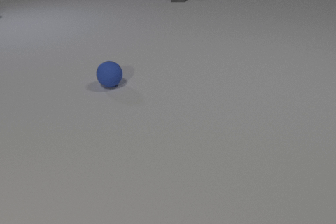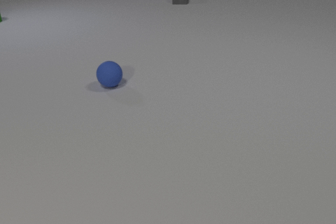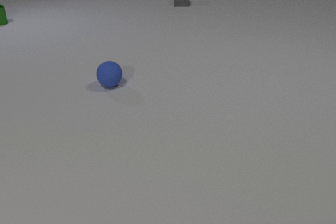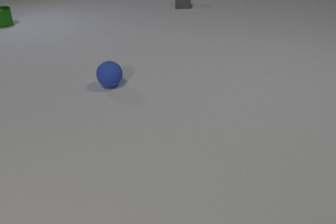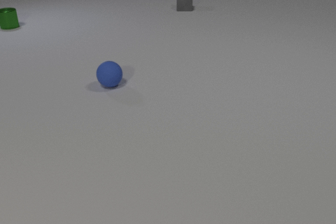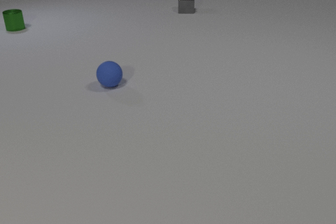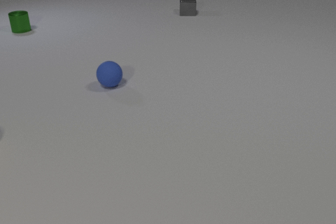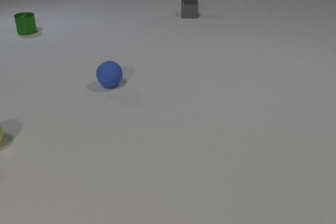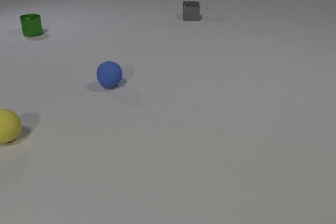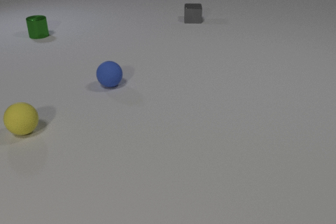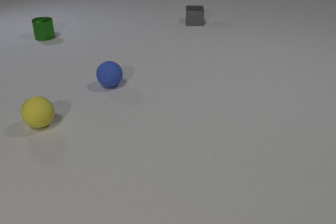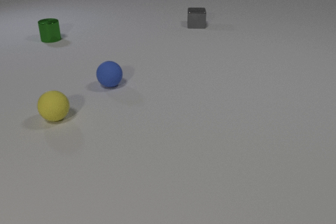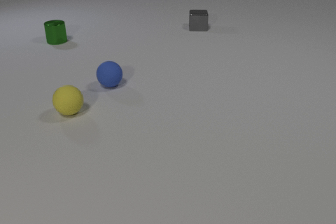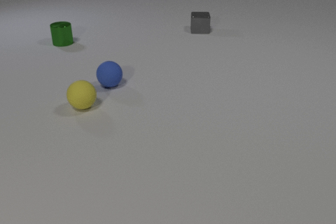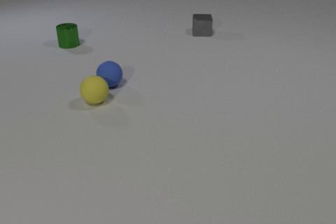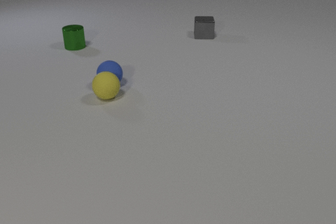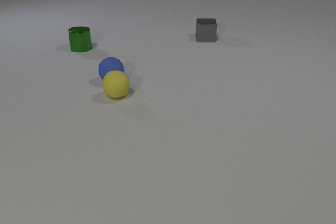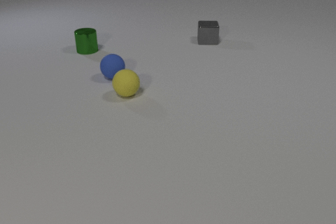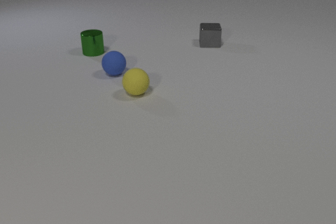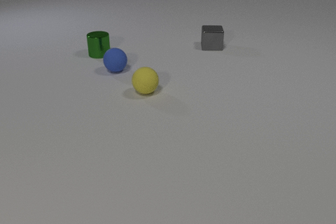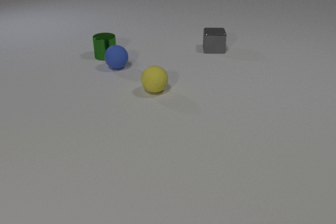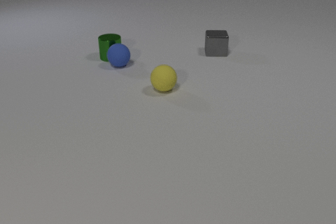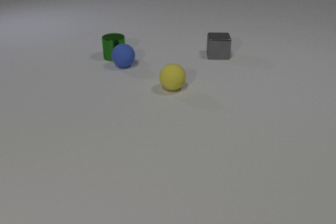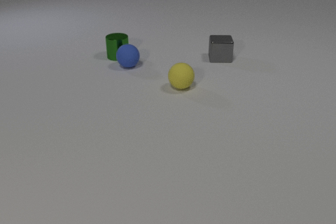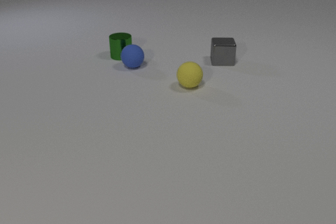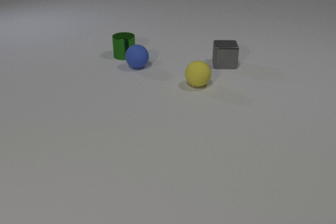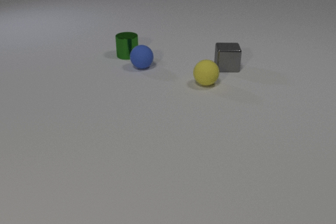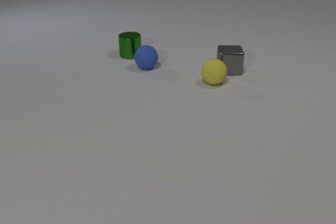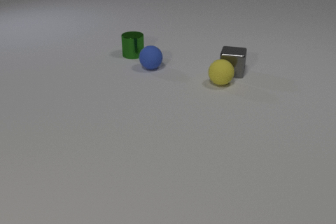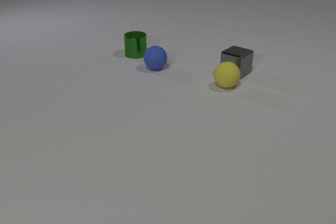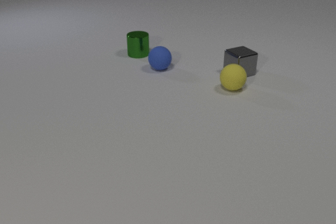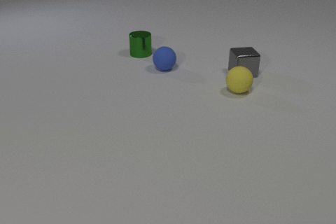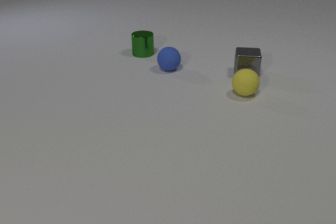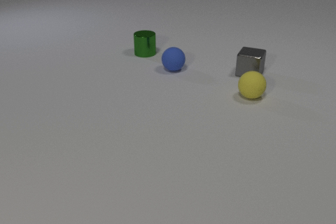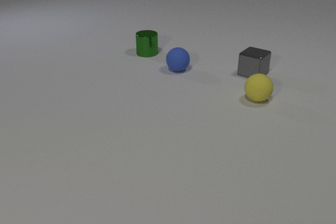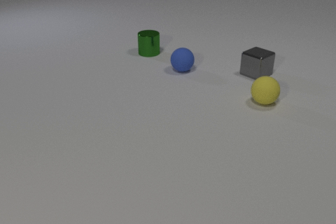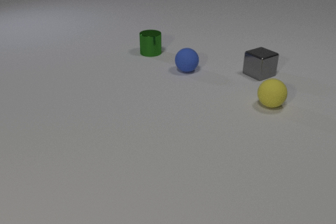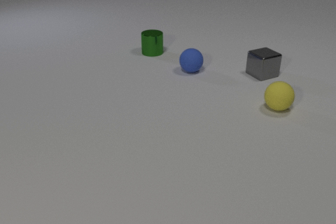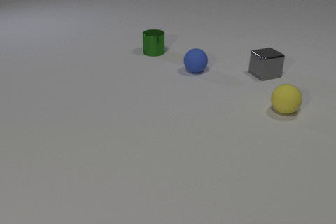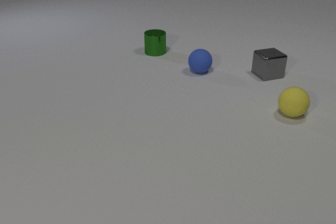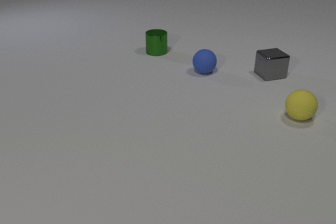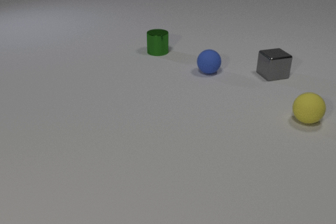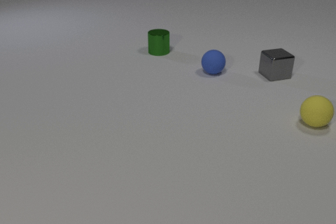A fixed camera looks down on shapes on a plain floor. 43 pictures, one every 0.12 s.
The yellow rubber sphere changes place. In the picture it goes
to the right.
The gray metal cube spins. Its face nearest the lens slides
to the left.
0.00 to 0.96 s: The yellow rubber sphere comes in at the left edge, rolls to the right and away from the camera. The gray metal cube slides toward the camera. The green metal cylinder comes in at the left edge, slides toward the camera and to the right.
0.96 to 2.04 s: The yellow rubber sphere rolls to the right and away from the camera. The blue rubber sphere rolls away from the camera. The gray metal cube slides toward the camera. The green metal cylinder slides toward the camera and to the right. The yellow rubber sphere and the blue rubber sphere collide.
2.04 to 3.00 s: The yellow rubber sphere rolls to the right. The blue rubber sphere rolls to the right and away from the camera. The gray metal cube slides toward the camera. The green metal cylinder slides to the right and toward the camera. The blue rubber sphere and the green metal cylinder collide.
3.00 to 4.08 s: The yellow rubber sphere rolls to the right. The blue rubber sphere rolls to the right. The gray metal cube slides to the right and toward the camera, spins so that its near face slides to the left, clockwise seen from above. The green metal cylinder slides to the right. The yellow rubber sphere and the gray metal cube collide.
4.08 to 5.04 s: The yellow rubber sphere rolls to the right and toward the camera. The blue rubber sphere rolls to the right. The gray metal cube slides to the right, spins clockwise seen from above by about 30 degrees, its near face sliding to the left. The green metal cylinder slides to the right.
What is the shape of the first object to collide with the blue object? sphere.
How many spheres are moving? 2.
Are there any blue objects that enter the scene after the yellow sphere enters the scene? no.
